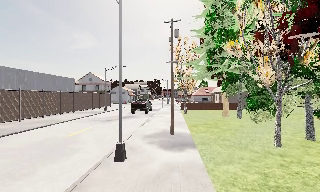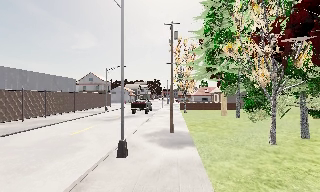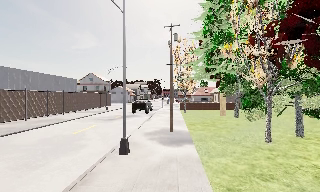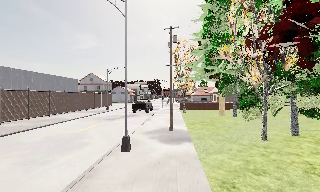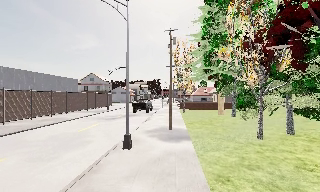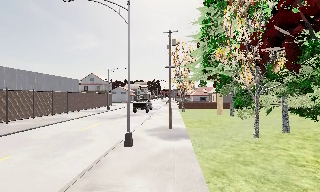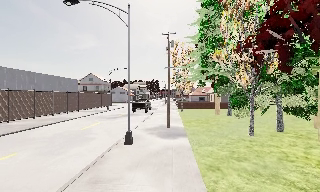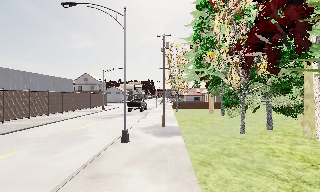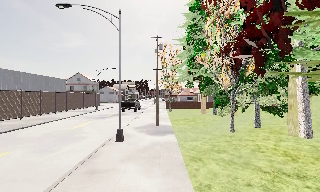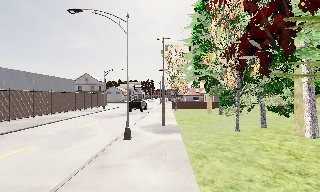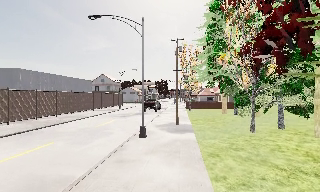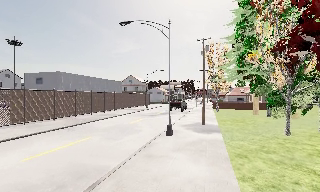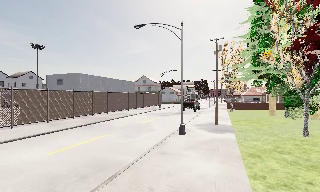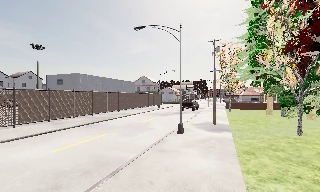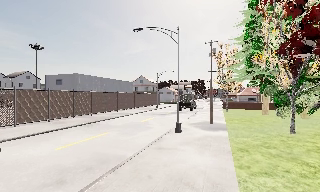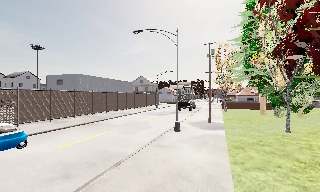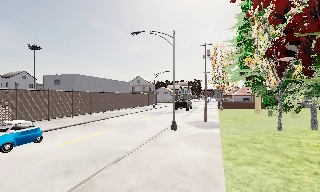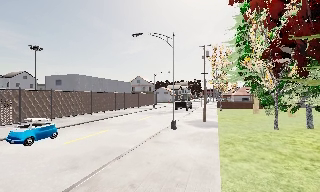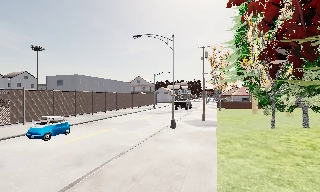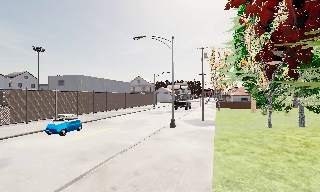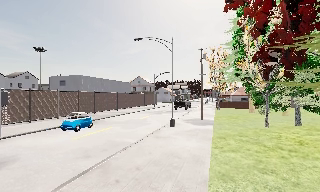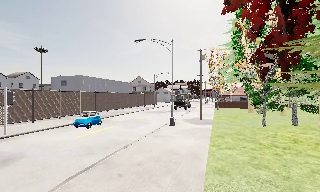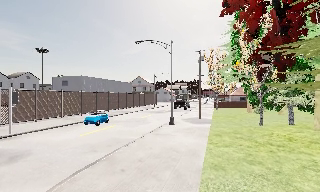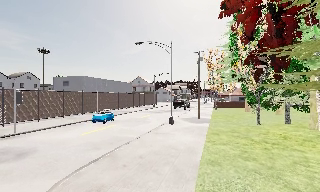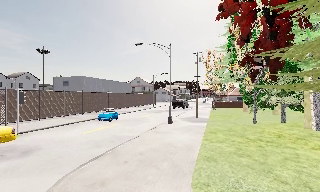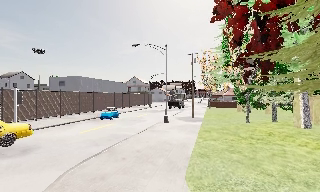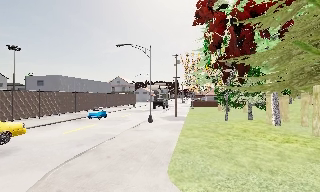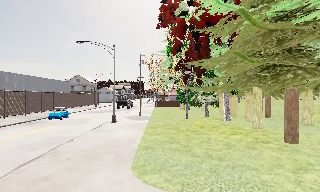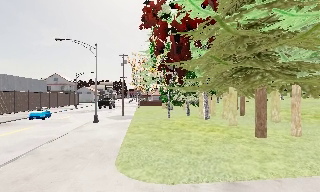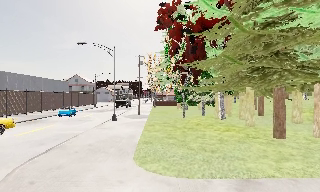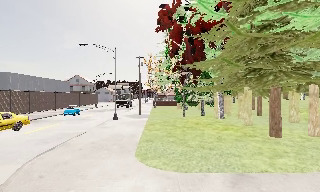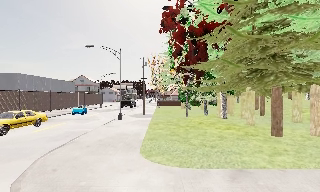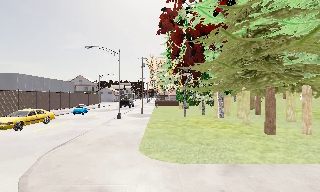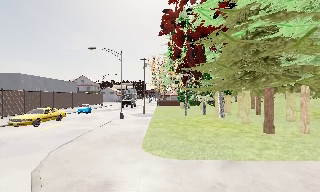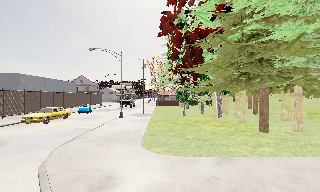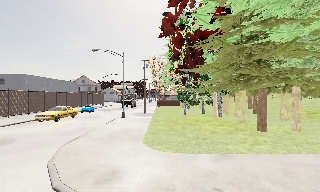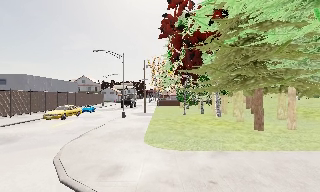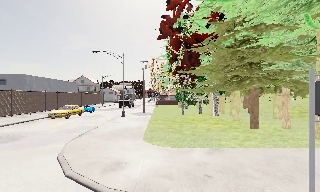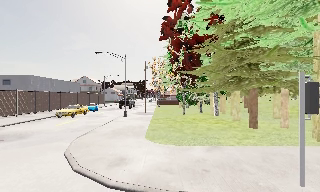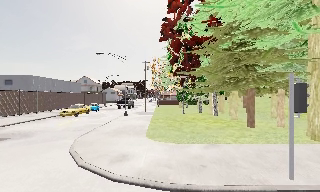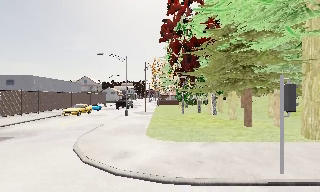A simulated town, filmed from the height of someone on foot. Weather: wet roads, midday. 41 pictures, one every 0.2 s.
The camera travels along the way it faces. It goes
backward.
0.0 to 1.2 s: The camera travels backward, about 2 m, so what stands in front gets smaller.
1.2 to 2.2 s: The camera swings to its left by about 10 degrees, and the scene slides to the right. It travels backward, about 1.5 m, so what stands in front gets smaller.
2.2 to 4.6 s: The camera travels backward, about 4 m, so what stands in front gets smaller.
4.6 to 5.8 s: The scene slides to the left, as the camera pans about 20 degrees to its right. It travels backward, about 2 m, so what stands in front gets smaller.
5.8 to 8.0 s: The camera travels backward, about 4 m, so what stands in front gets smaller.
The film runs backward here.
